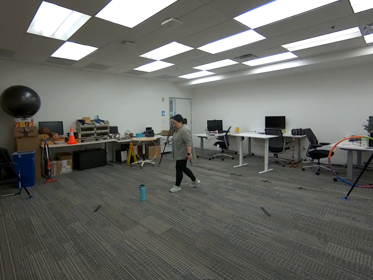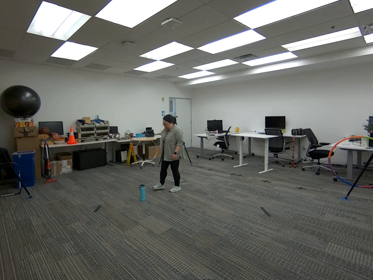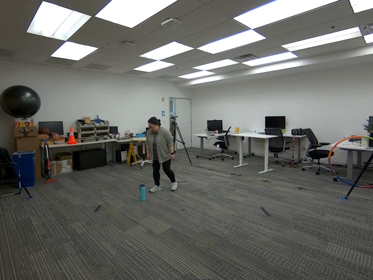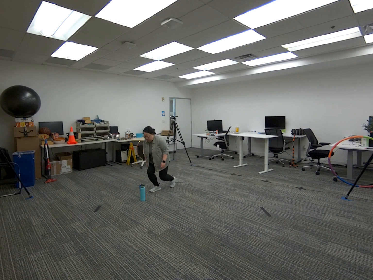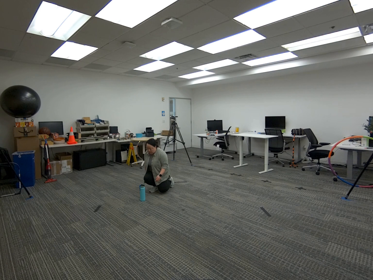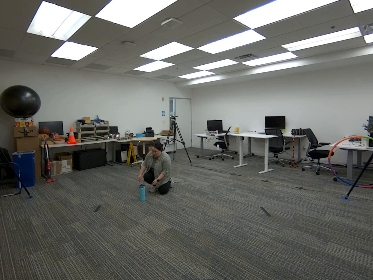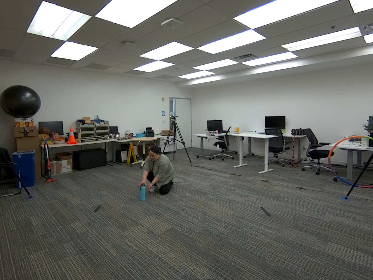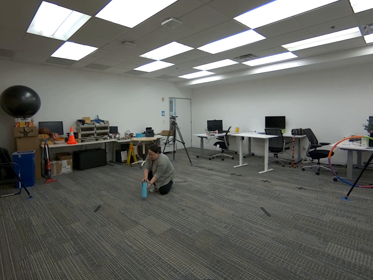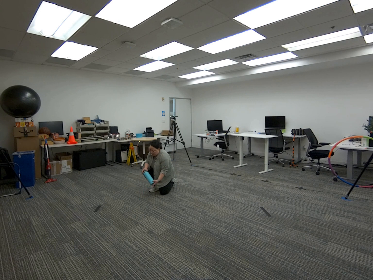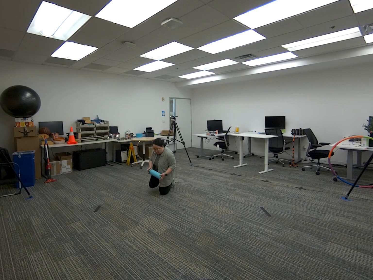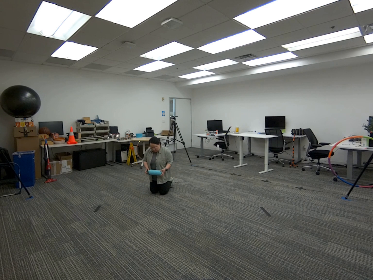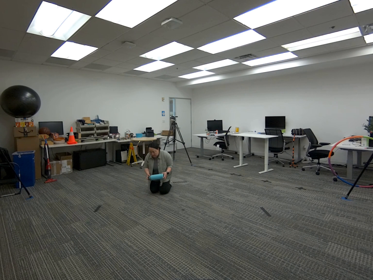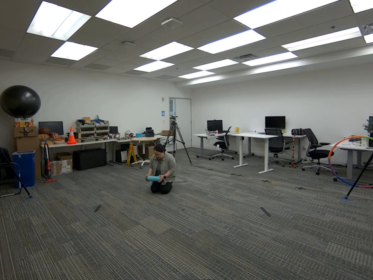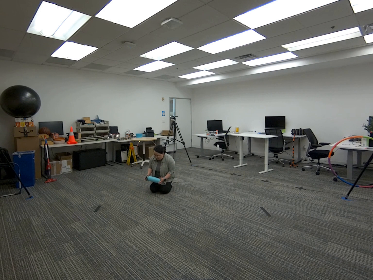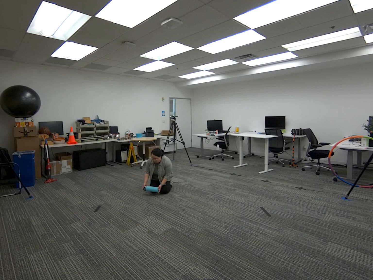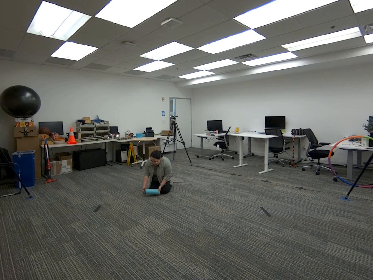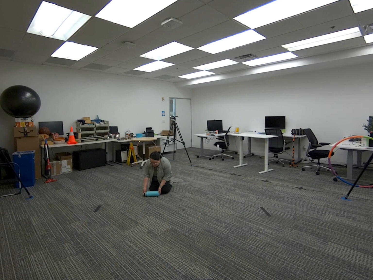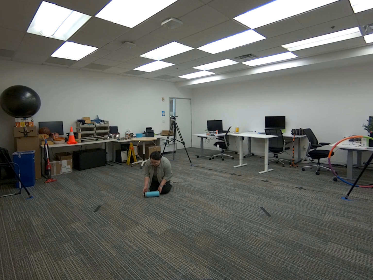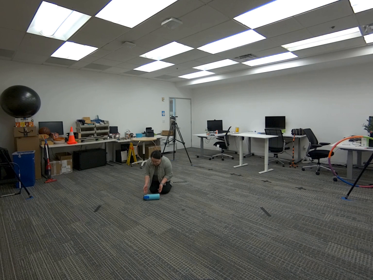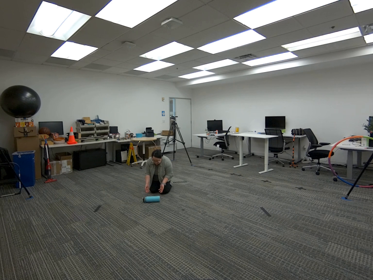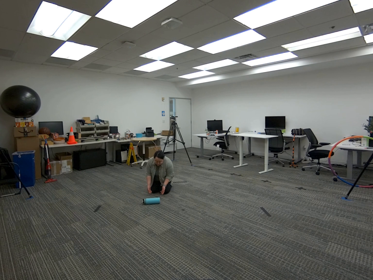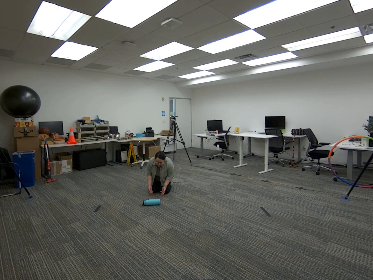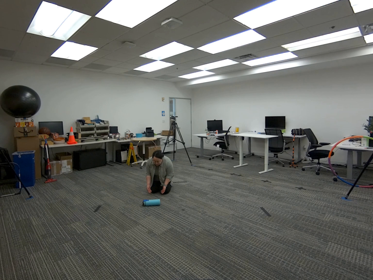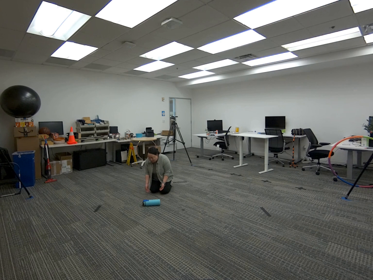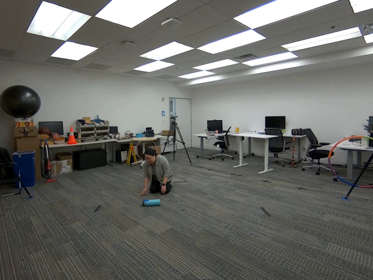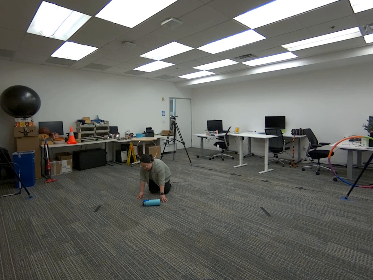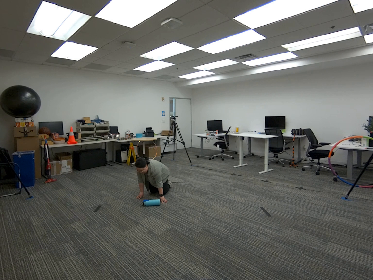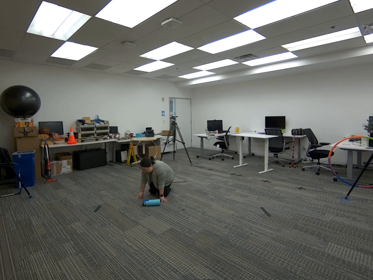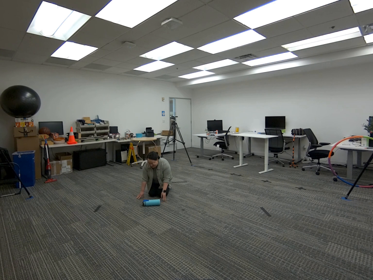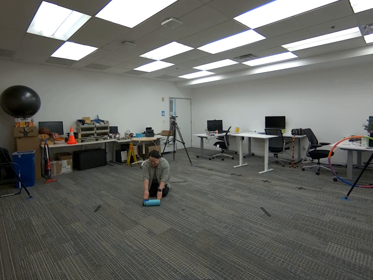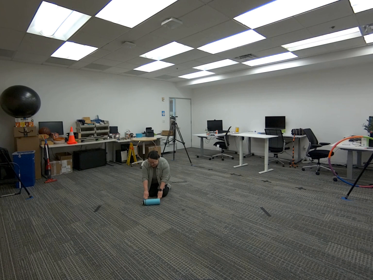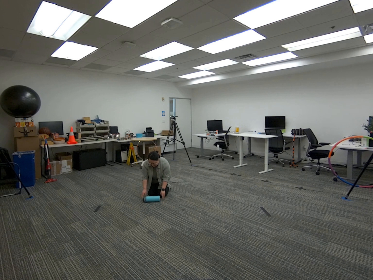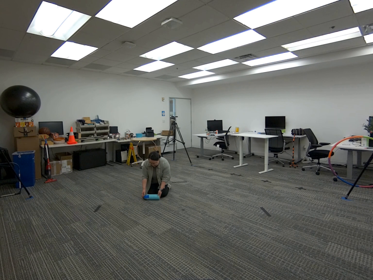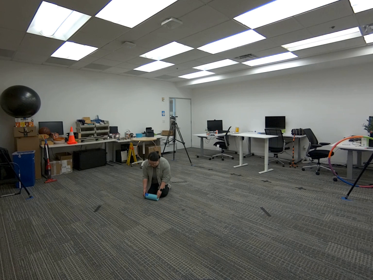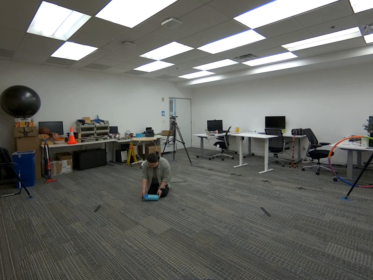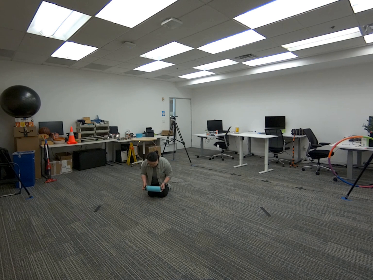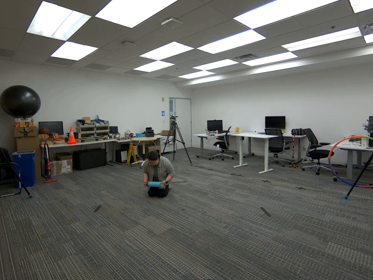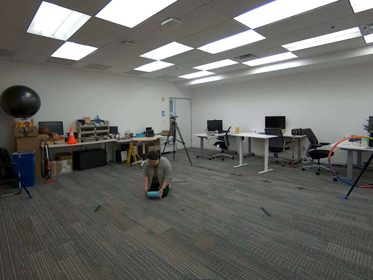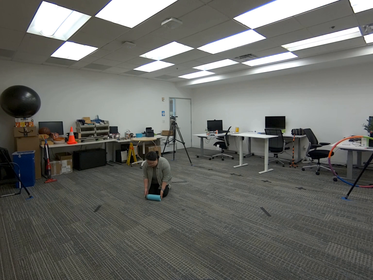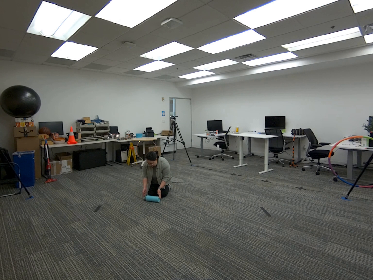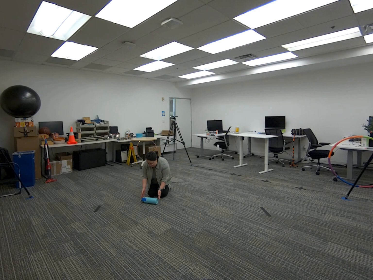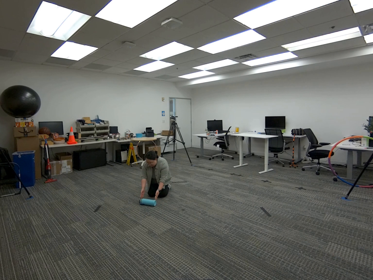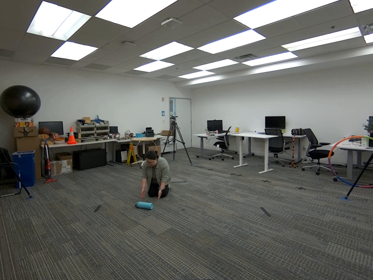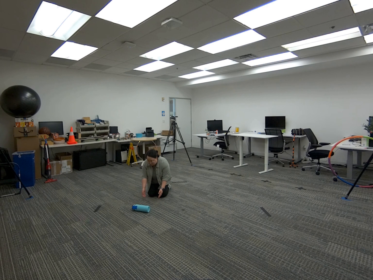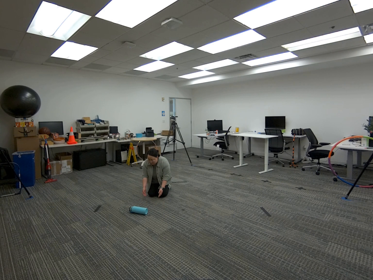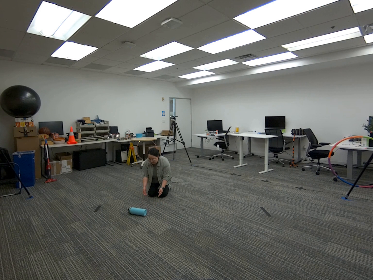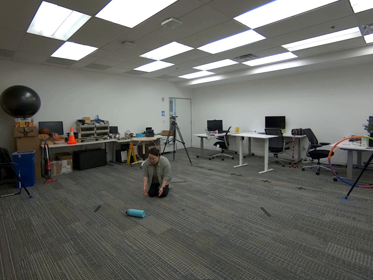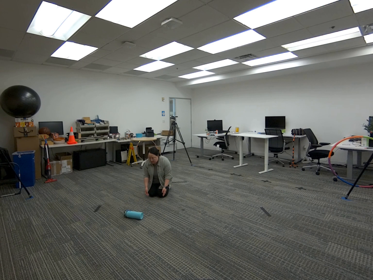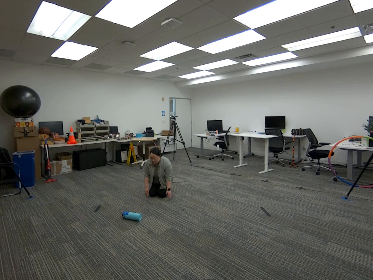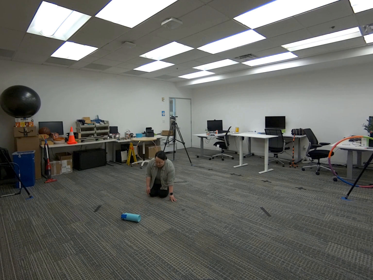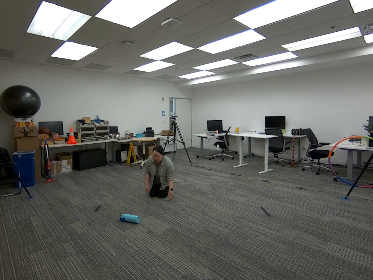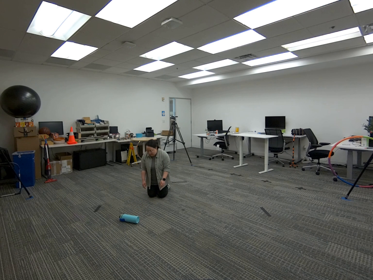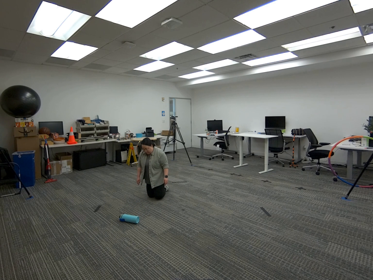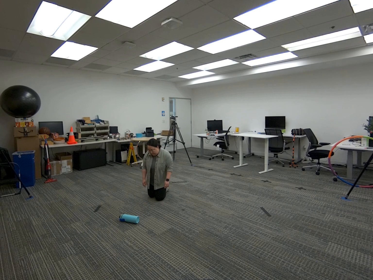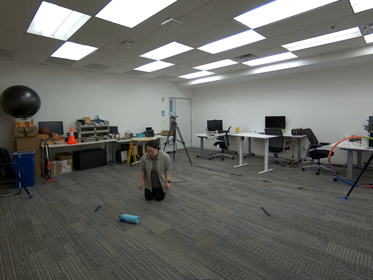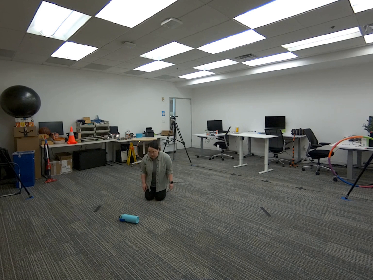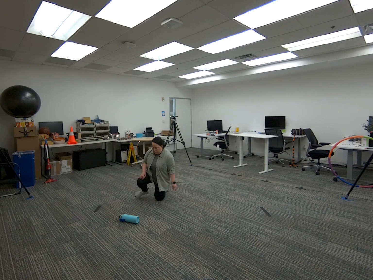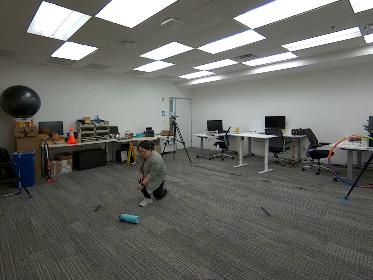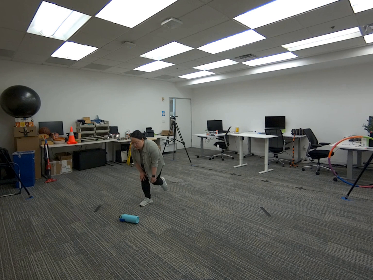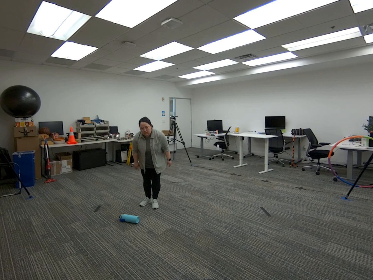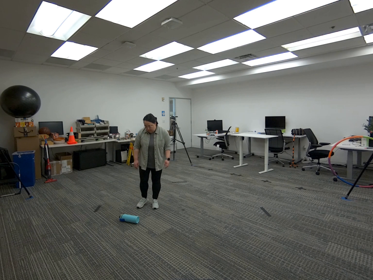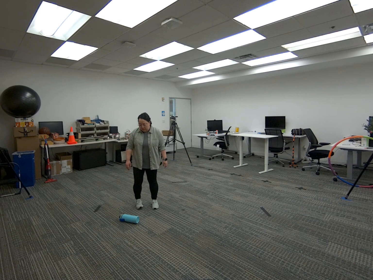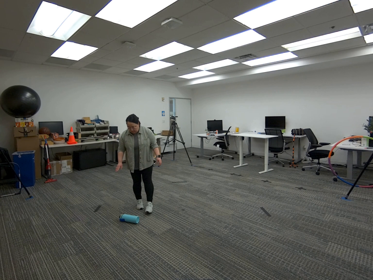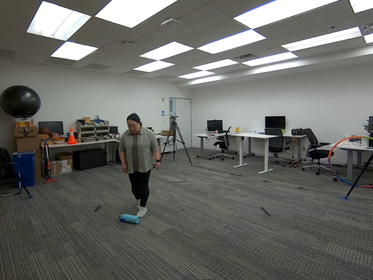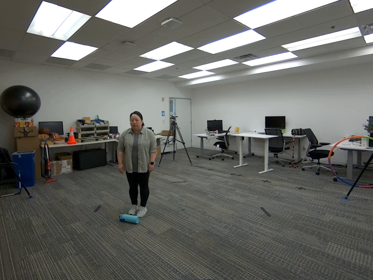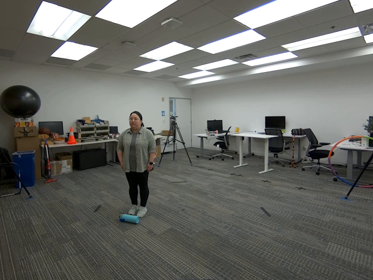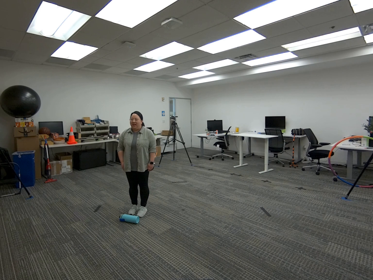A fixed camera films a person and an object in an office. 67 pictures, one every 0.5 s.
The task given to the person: Walk to the cyan water bottle on the ground, use both of your hands to place the bottle sideways and gently push the bottle to roll it across the ground.
